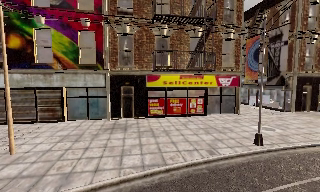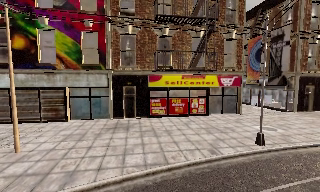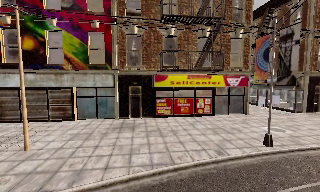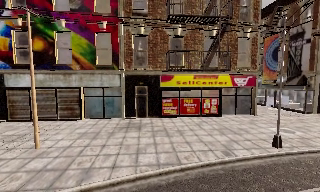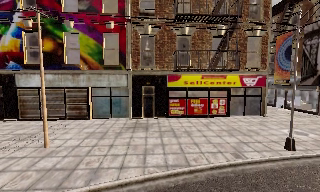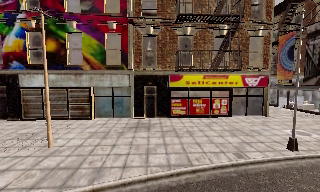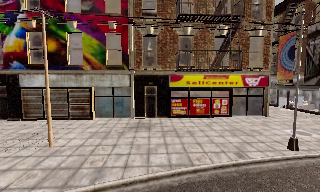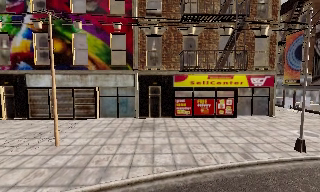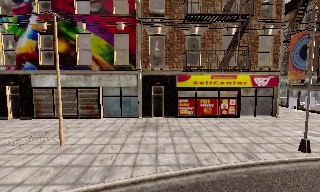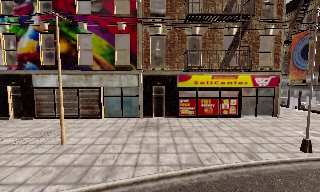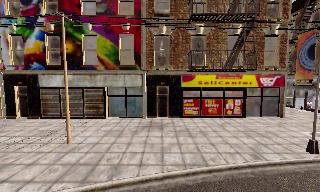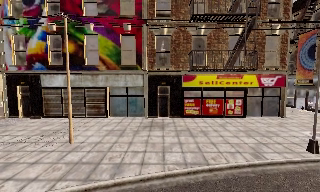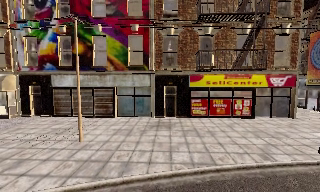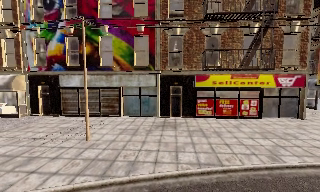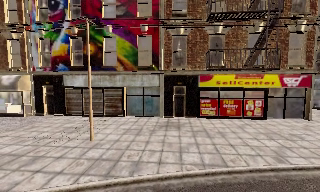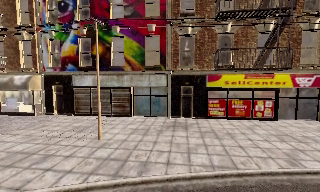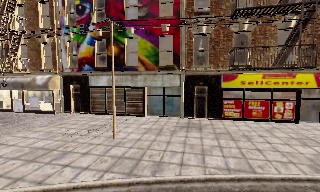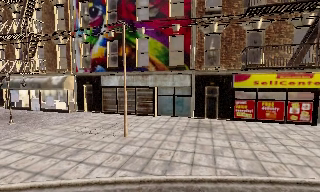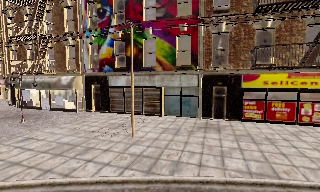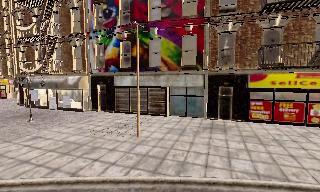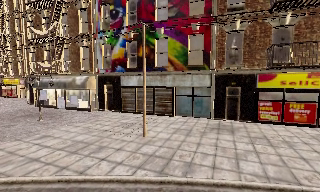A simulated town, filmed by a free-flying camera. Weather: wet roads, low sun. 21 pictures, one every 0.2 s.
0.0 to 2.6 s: The camera pans to its left, which is counterclockwise from overhead, by about 15 degrees. It travels to its left, about 1 m, so close, fixed things drift to the right.
2.6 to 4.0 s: The camera pans to its left, which is counterclockwise from overhead, by about 20 degrees.
The film runs forward here.
